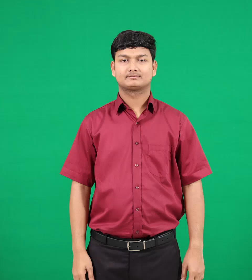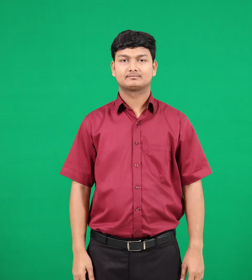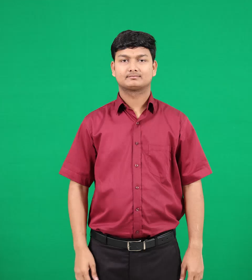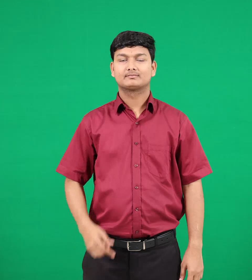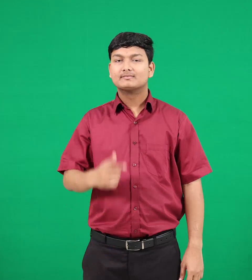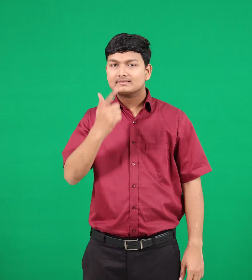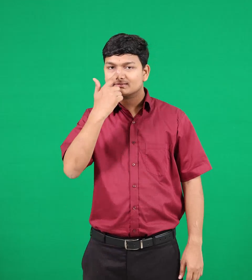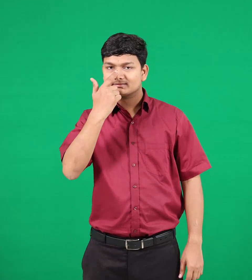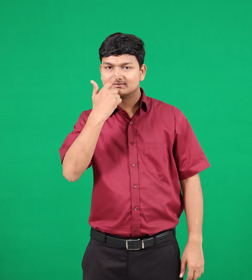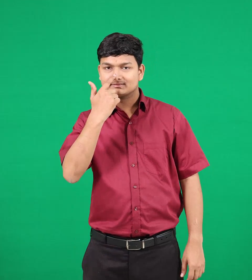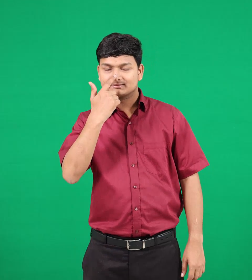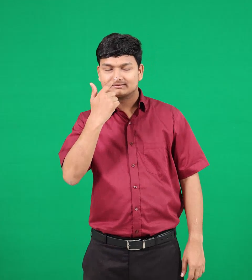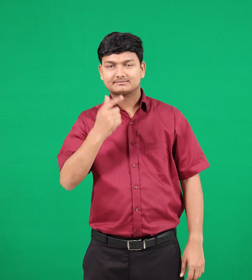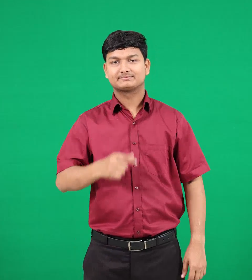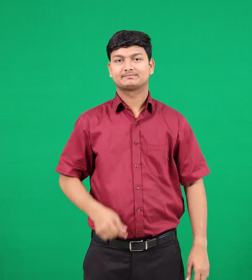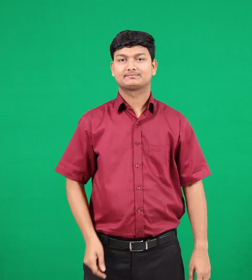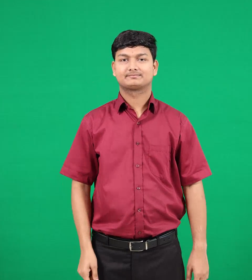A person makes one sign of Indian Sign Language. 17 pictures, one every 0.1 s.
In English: nose
